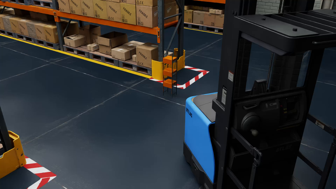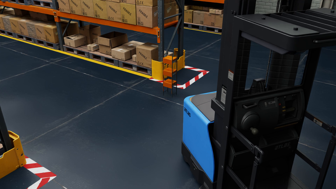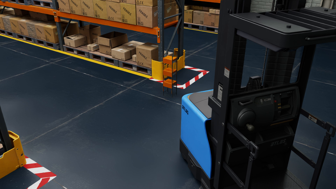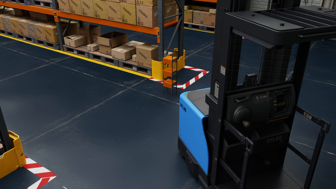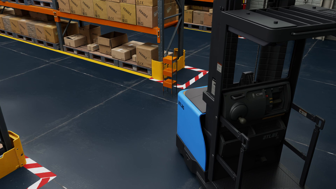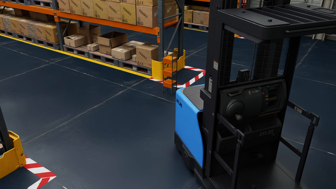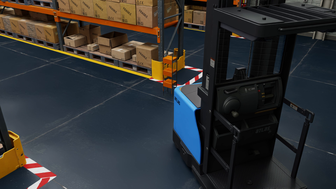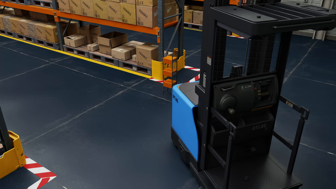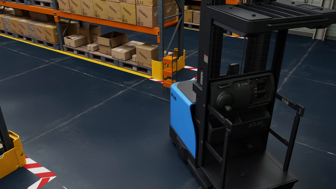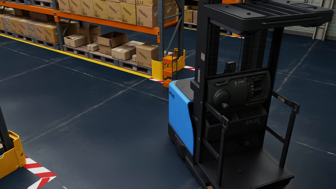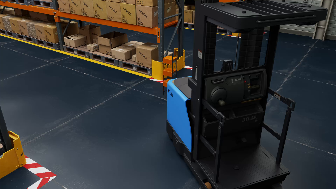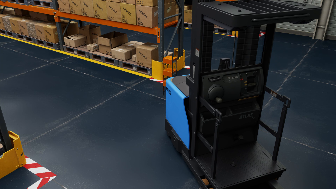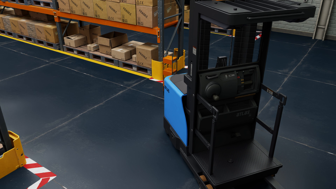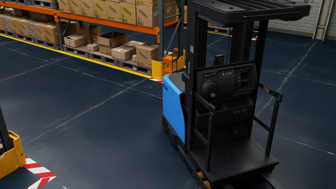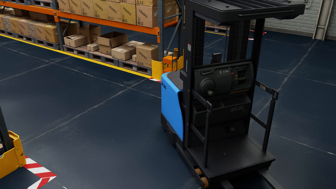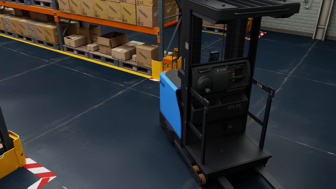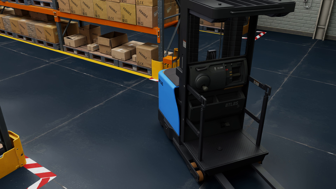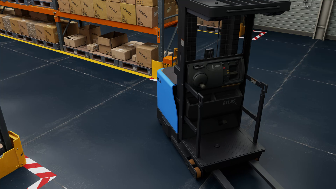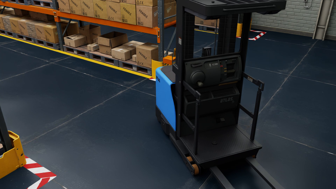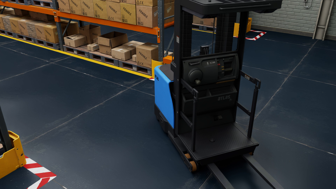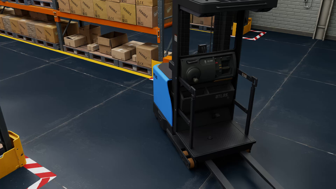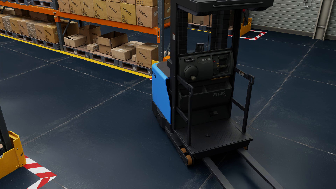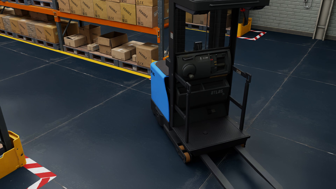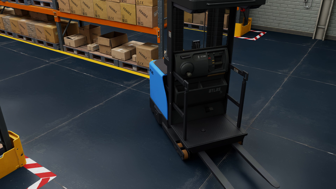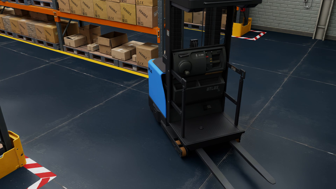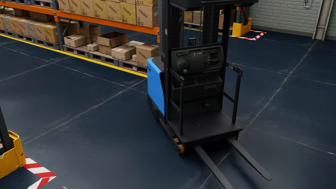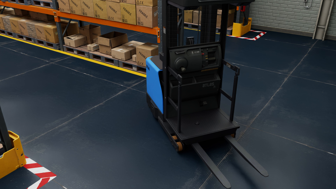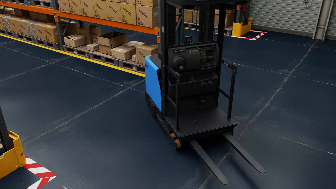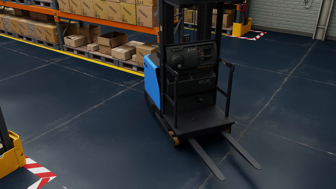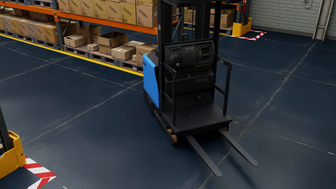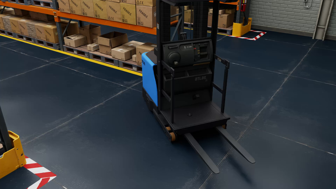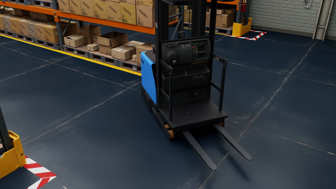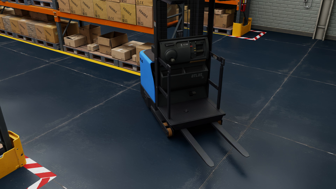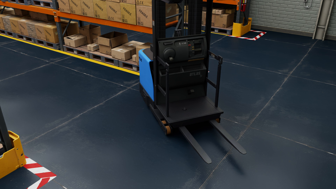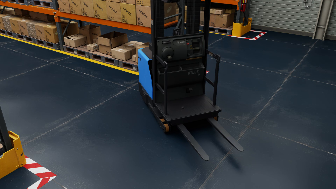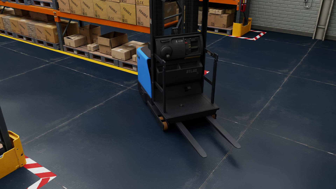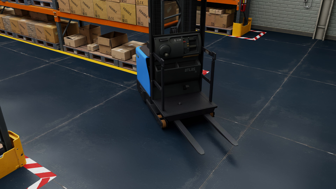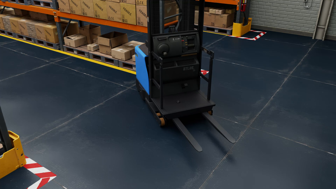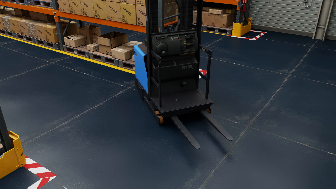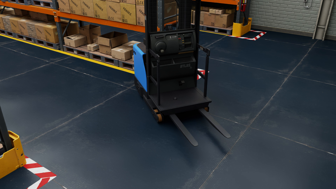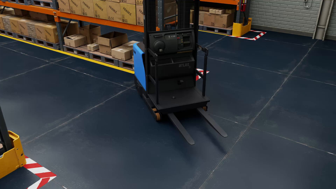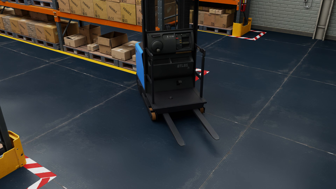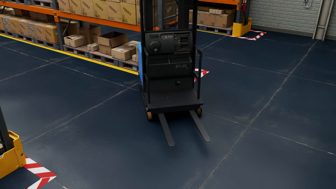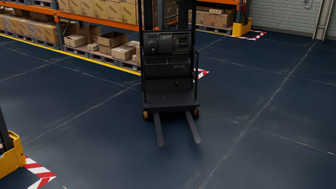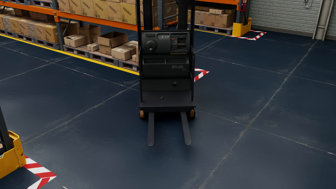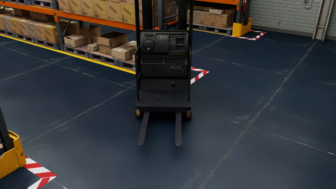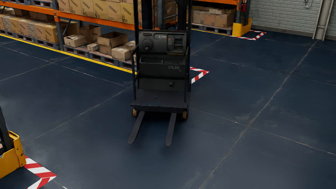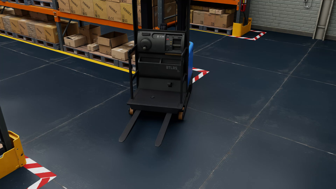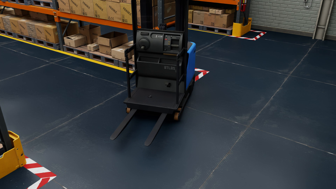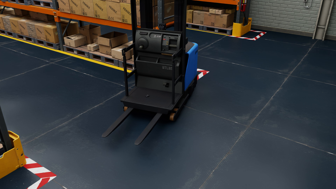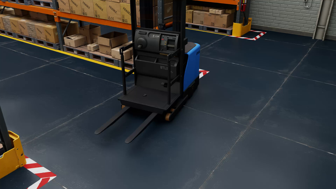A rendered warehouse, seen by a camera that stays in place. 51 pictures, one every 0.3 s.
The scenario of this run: A forklift runs into an object in its way.
